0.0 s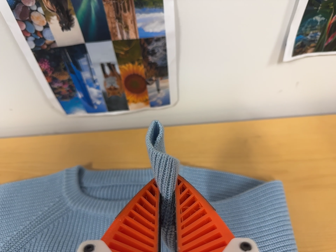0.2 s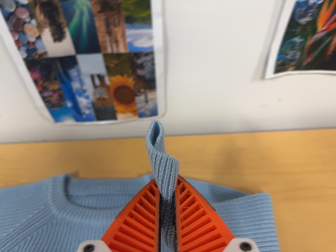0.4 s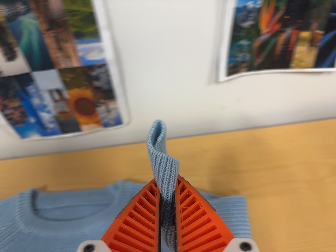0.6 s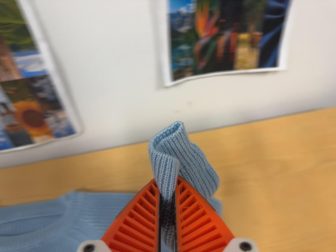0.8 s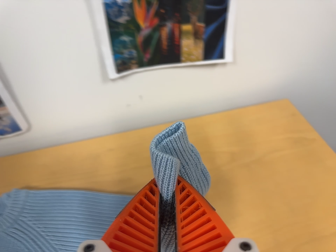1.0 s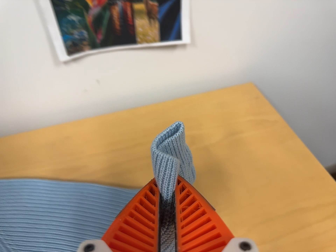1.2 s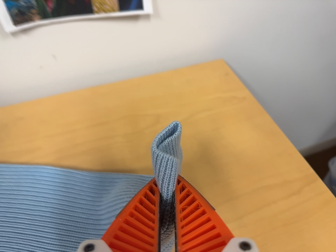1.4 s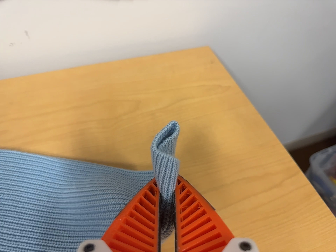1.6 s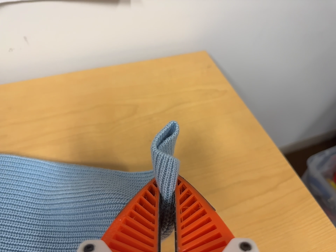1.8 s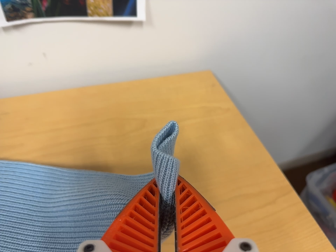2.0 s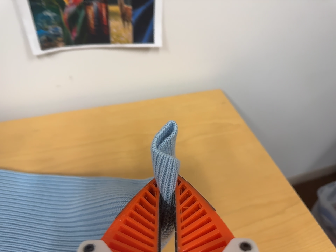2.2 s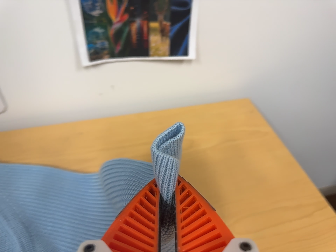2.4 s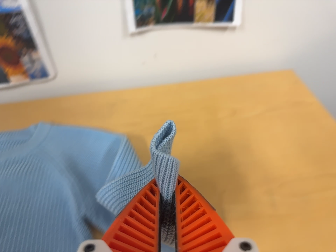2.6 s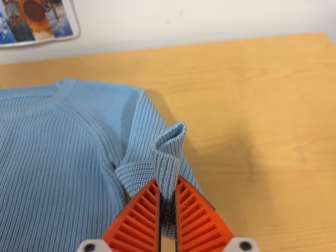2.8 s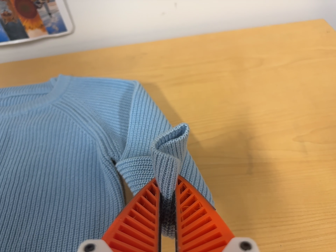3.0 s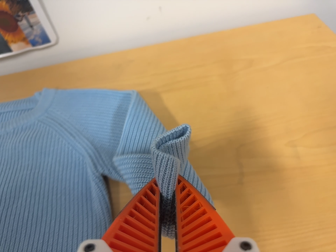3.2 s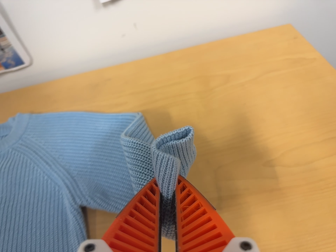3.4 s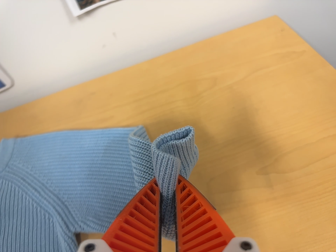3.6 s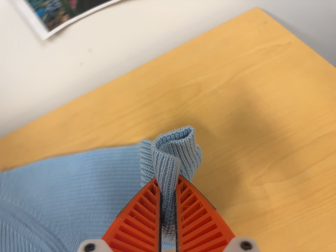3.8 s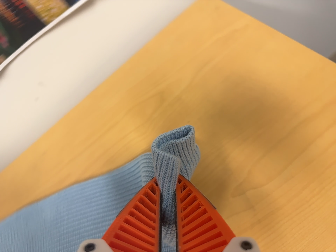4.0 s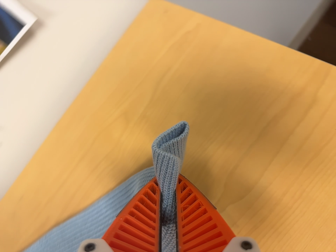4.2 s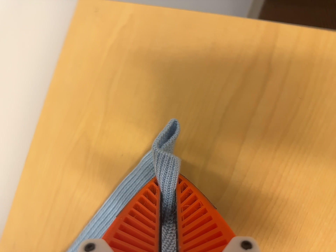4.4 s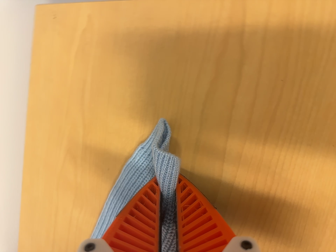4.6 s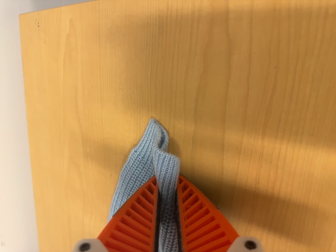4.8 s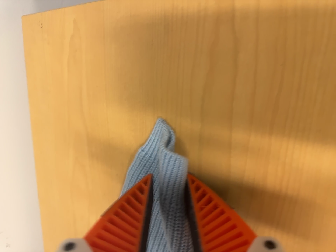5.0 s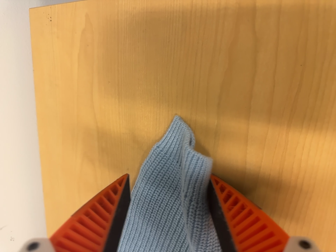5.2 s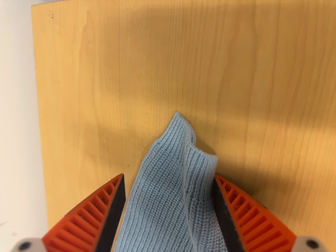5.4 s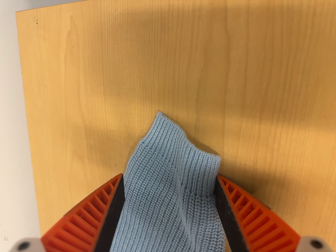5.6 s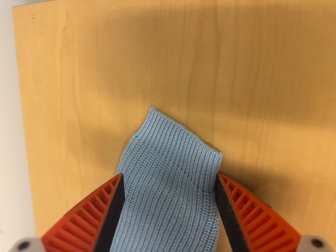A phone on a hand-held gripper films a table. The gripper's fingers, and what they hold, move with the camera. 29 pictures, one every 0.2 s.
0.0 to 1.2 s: The scene slides to the left, as the camera pans about 15 degrees to its right. It travels to its right, about 28 cm, so close, fixed things drift to the left. It rolls about its line of sight by about 10 degrees, and the scene rotates counterclockwise.
1.2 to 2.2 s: The camera travels backward, about 8 cm, so what stands in front gets smaller.
2.2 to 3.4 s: The camera's aim tips toward the bottom of its view by about 10 degrees, and the scene shifts upward. It rolls about its line of sight by about 10 degrees, and the scene rotates counterclockwise.
3.4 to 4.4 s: The camera travels to its right, toward the top of its view and forward, about 26 cm, so close, fixed things drift to the left. Its aim tips toward the bottom of its view by about 10 degrees. It rolls about its line of sight by about 60 degrees, and the scene rotates counterclockwise.
4.4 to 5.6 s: The camera rolls about its line of sight by about 10 degrees, and the scene rotates counterclockwise.
The film runs backward here.
